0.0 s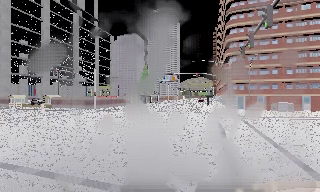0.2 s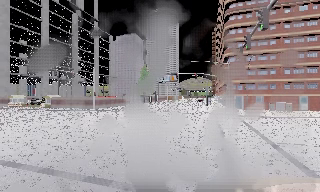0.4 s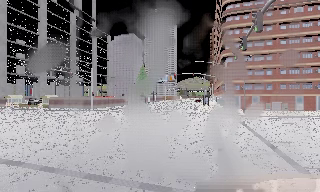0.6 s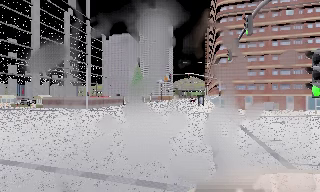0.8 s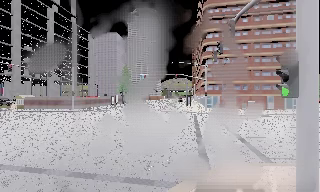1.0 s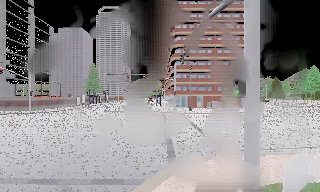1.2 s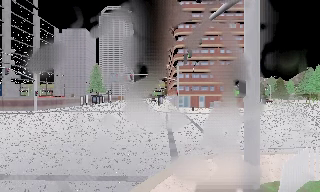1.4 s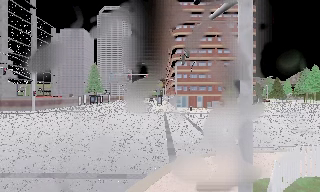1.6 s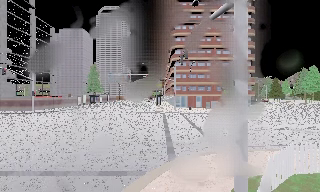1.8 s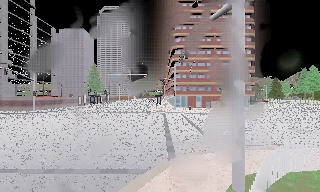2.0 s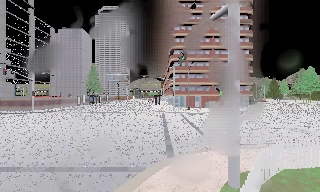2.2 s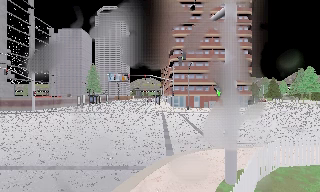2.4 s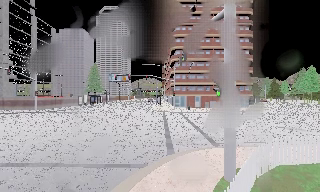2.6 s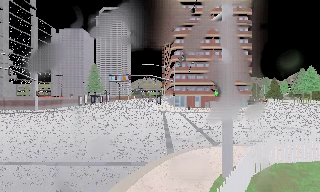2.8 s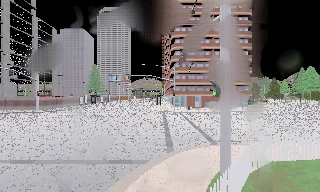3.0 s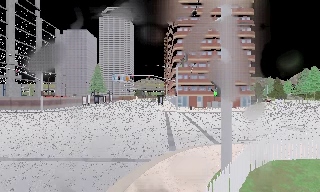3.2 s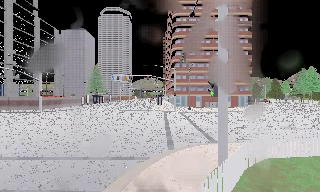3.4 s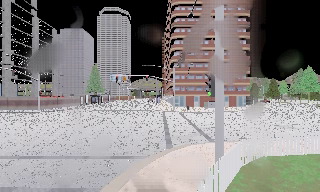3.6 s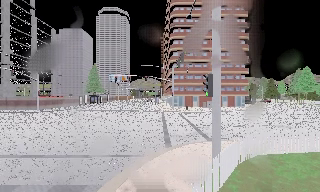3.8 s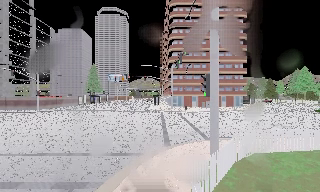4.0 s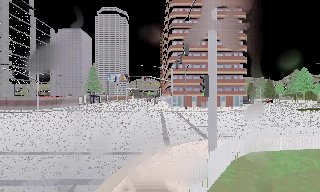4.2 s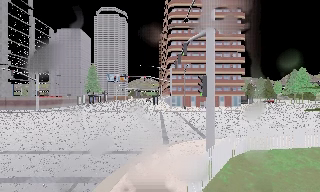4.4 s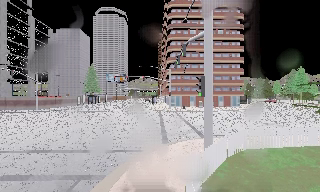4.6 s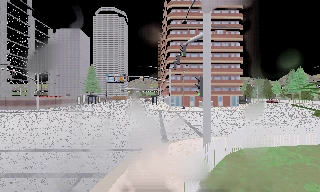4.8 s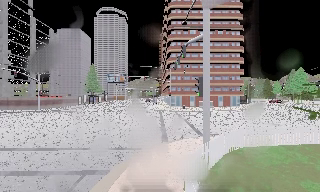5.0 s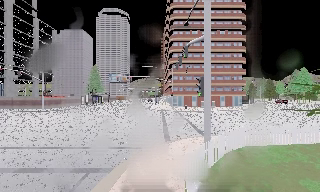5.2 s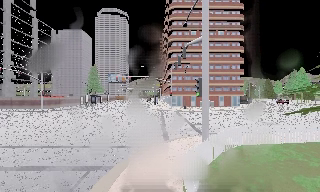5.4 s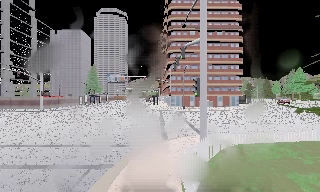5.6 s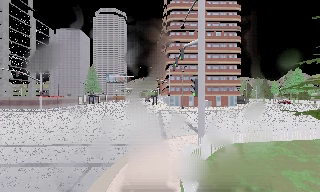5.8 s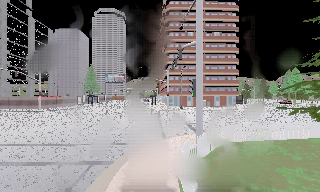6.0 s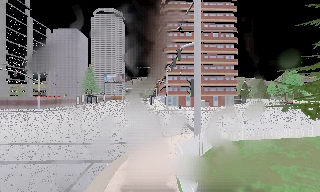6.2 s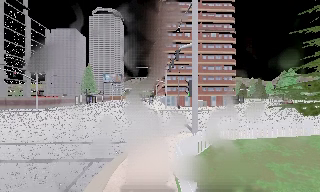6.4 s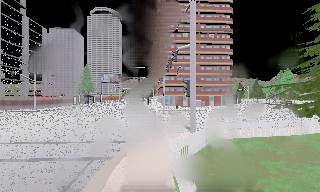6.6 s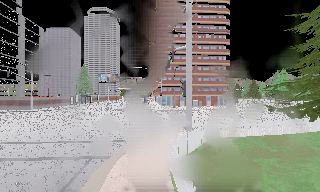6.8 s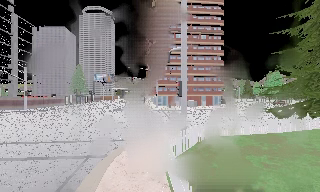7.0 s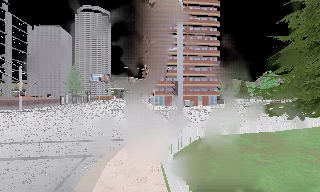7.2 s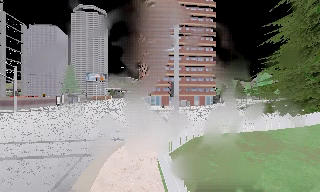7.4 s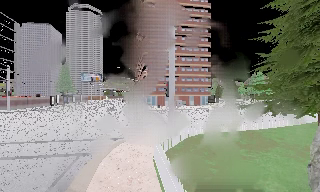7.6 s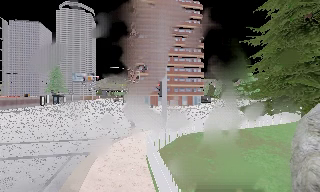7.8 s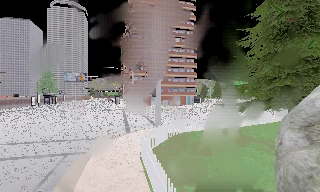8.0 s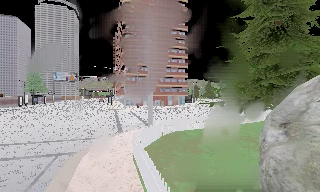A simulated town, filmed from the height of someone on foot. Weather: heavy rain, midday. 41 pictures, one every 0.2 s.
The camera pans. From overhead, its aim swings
clockwise.
The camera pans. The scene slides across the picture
to the left.
0.0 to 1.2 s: The camera pans to its right, which is clockwise from overhead, by about 15 degrees. It travels backward, about 1 m, so what stands in front gets smaller.
1.2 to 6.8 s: The camera travels backward, about 4.5 m, so what stands in front gets smaller.
6.8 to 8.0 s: The camera swings to its right by about 10 degrees, and the scene slides to the left. It travels backward, about 1 m, so what stands in front gets smaller.
The film runs backward here.
